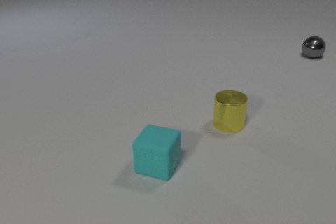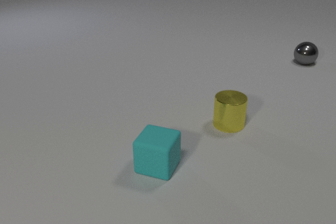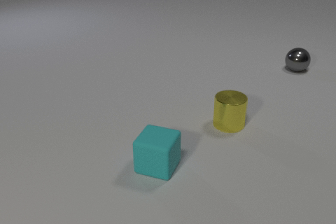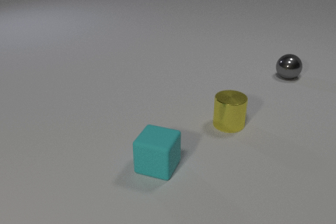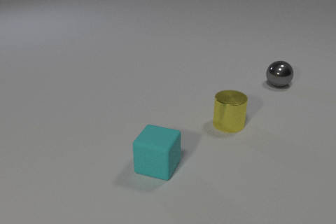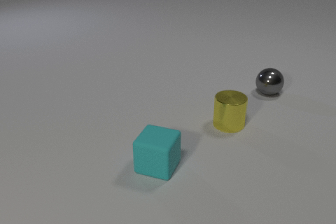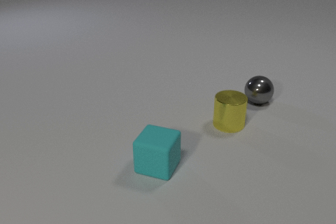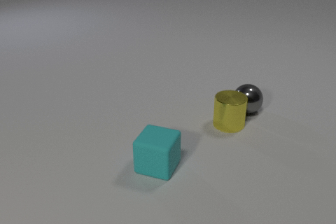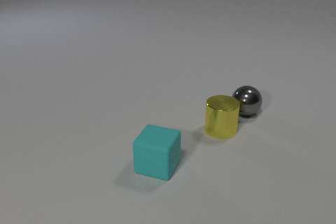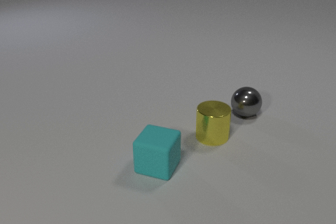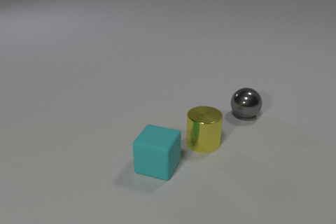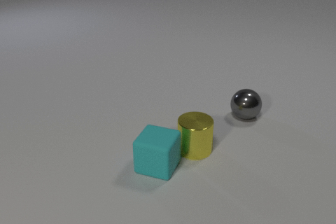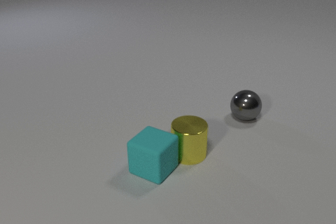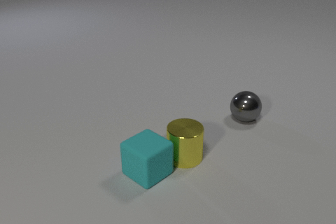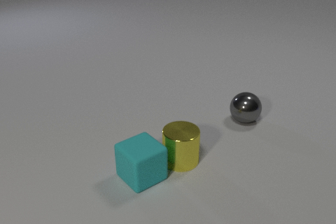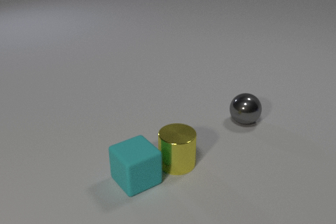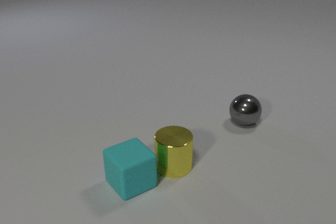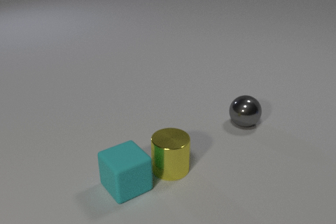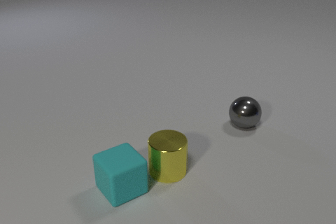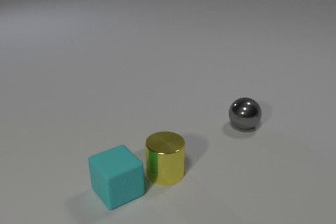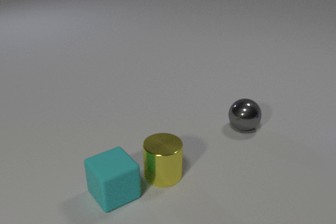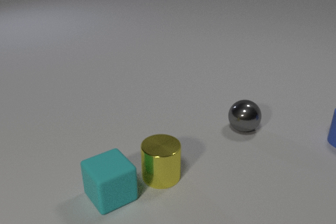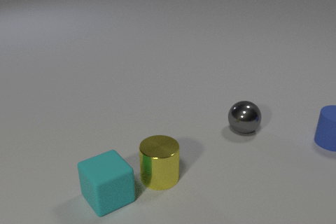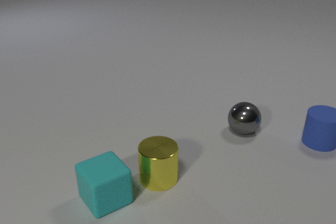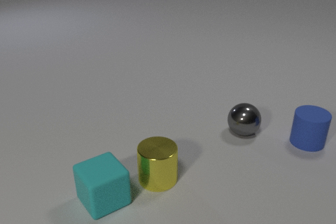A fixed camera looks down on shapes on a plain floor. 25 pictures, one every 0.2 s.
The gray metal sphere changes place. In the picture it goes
toward the camera.
0.0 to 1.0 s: The gray metal sphere rolls toward the camera.
1.0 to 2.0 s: The gray metal sphere rolls toward the camera and to the left. The yellow metal cylinder slides toward the camera and to the left. The gray metal sphere and the yellow metal cylinder collide.
2.0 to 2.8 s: The gray metal sphere rolls toward the camera. The yellow metal cylinder slides toward the camera and to the left. The cyan rubber cube slides to the left and toward the camera, spins clockwise seen from above by about 30 degrees, its near face sliding to the left. The yellow metal cylinder and the cyan rubber cube collide.
2.8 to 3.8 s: The gray metal sphere rolls toward the camera. The yellow metal cylinder slides toward the camera and to the left. The cyan rubber cube slides to the left and toward the camera.
3.8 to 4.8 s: The gray metal sphere rolls toward the camera. The yellow metal cylinder slides toward the camera. The blue rubber cylinder comes in at the right edge, slides to the left and toward the camera. The cyan rubber cube slides to the left and toward the camera.
Are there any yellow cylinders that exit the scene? no.
What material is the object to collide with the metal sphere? metal.
What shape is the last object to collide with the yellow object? cube.
